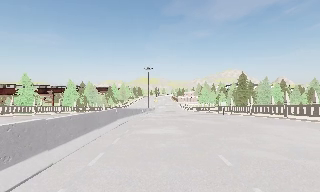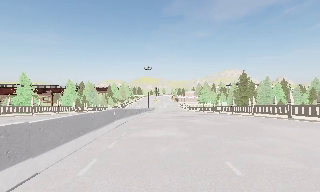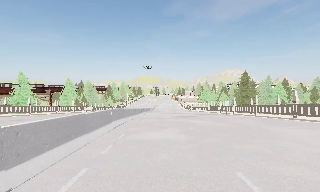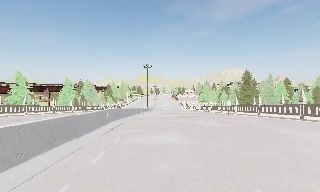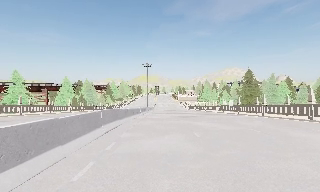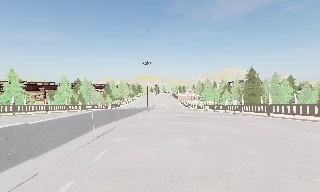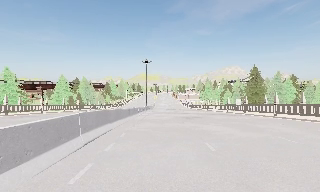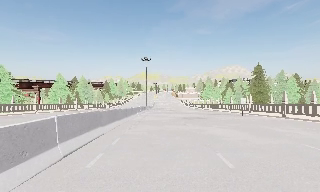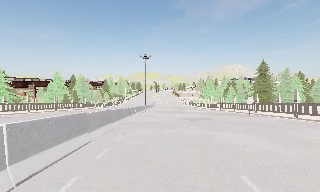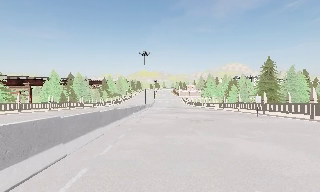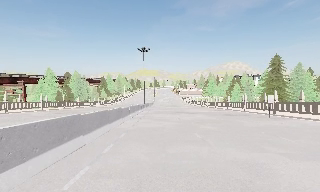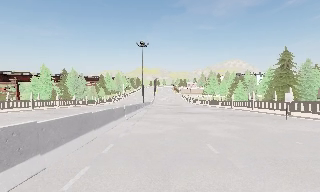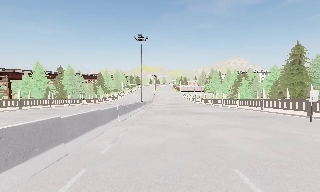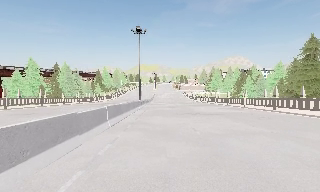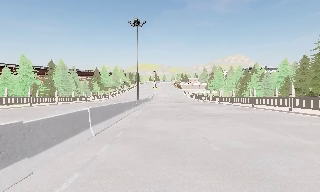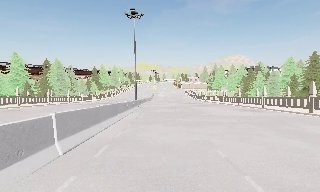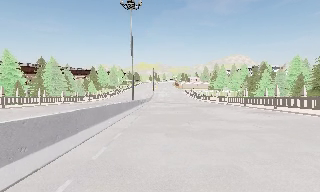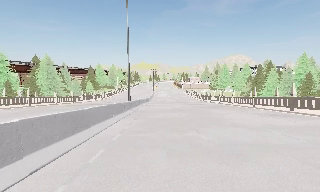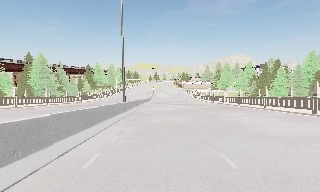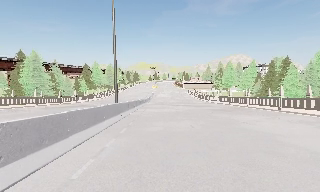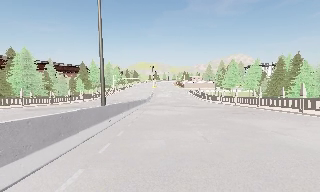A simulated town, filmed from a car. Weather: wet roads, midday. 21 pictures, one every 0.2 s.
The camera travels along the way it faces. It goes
forward.
0.0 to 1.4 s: The camera travels forward, about 6 m, so what stands in front looms larger. It gains speed.
1.4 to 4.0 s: The camera travels forward, about 30 m, so what stands in front looms larger.
The film runs forward here.
